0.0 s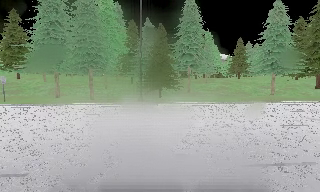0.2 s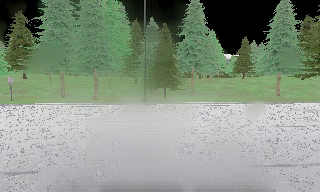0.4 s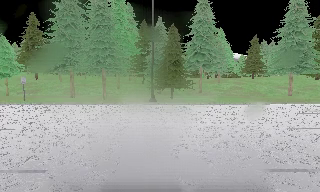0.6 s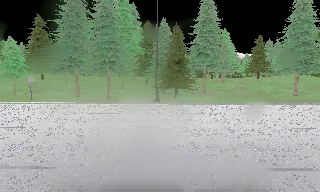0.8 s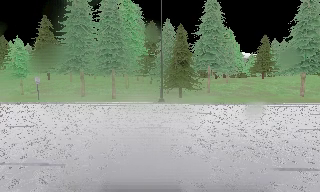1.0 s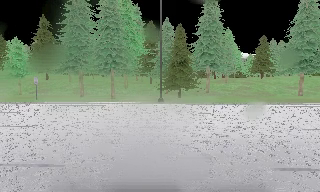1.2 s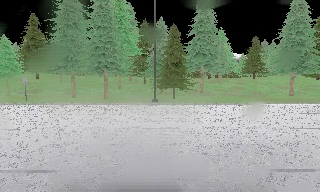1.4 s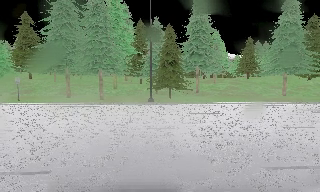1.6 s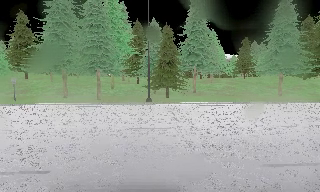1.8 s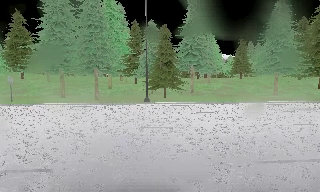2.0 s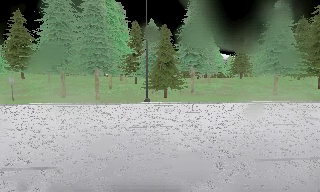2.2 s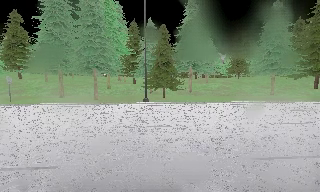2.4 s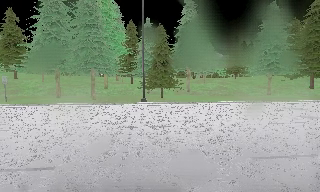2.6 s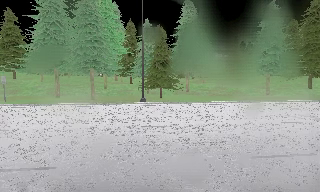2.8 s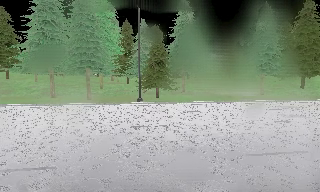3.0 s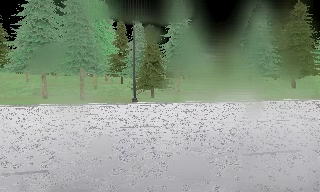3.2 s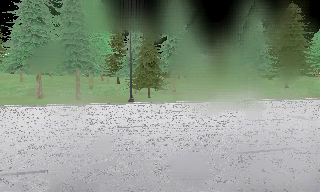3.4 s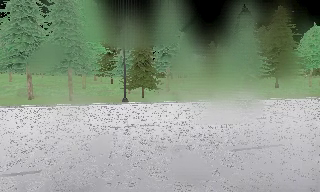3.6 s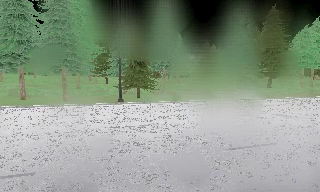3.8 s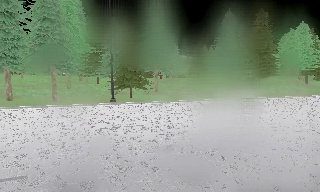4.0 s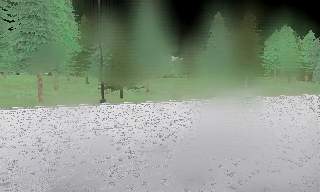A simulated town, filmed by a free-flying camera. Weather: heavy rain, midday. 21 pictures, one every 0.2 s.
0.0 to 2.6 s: The camera travels to its left, about 0.5 m.
2.6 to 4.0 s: The camera swings to its right by about 15 degrees, and the scene slides to the left.
The film runs forward here.
